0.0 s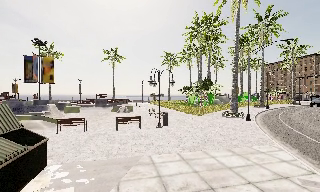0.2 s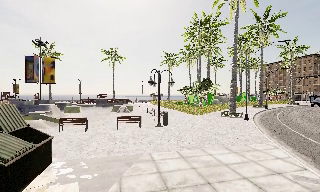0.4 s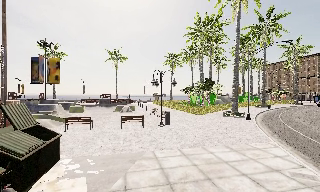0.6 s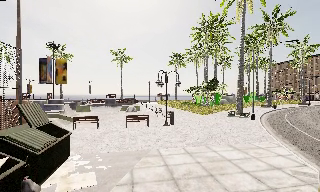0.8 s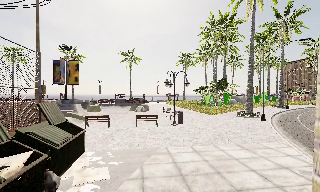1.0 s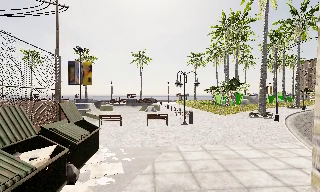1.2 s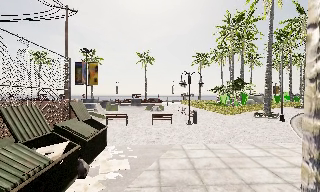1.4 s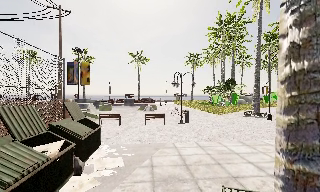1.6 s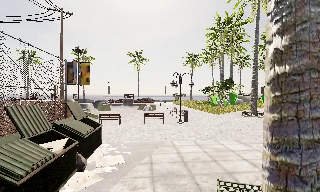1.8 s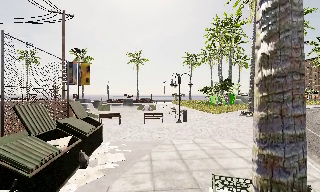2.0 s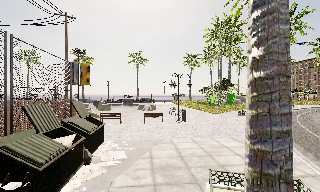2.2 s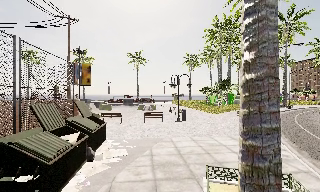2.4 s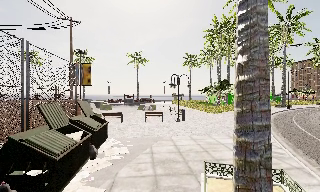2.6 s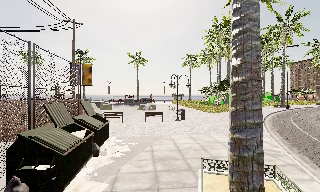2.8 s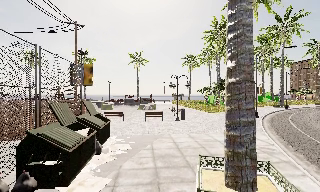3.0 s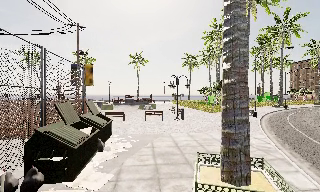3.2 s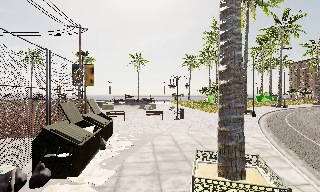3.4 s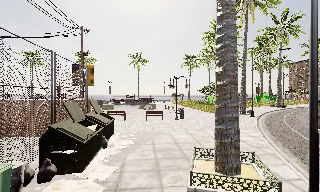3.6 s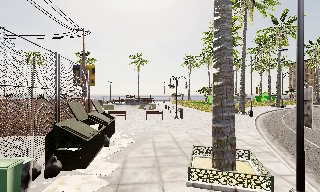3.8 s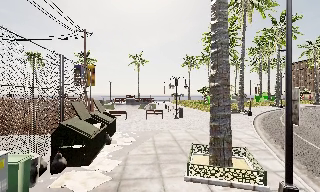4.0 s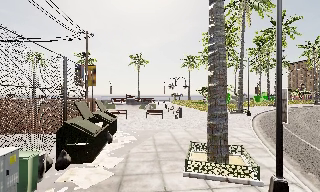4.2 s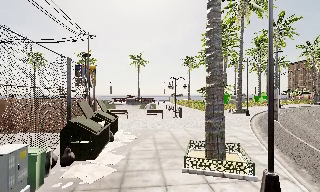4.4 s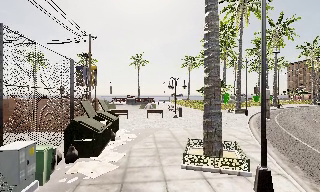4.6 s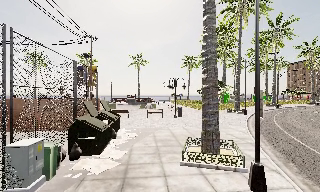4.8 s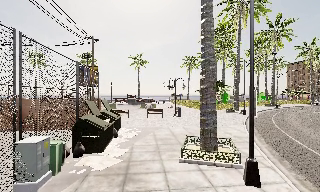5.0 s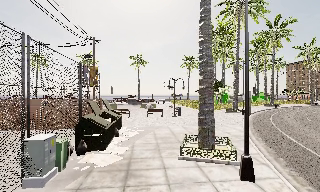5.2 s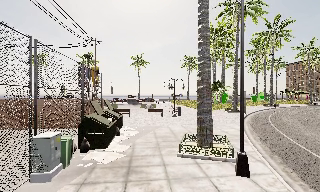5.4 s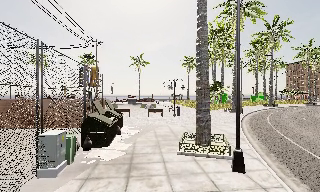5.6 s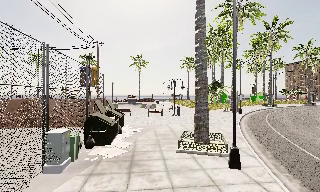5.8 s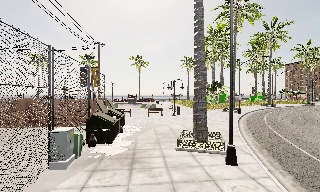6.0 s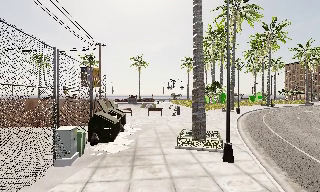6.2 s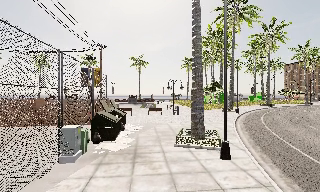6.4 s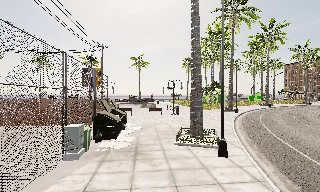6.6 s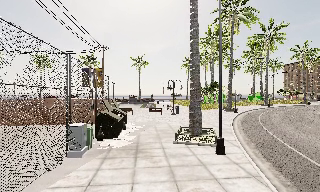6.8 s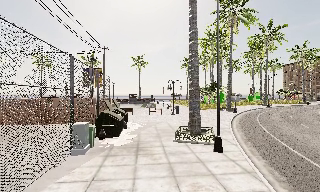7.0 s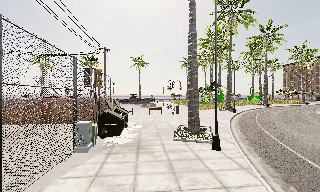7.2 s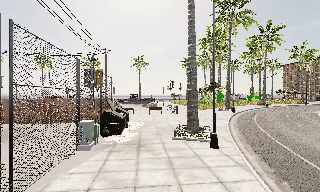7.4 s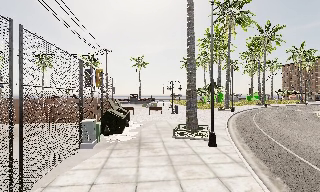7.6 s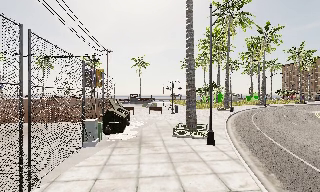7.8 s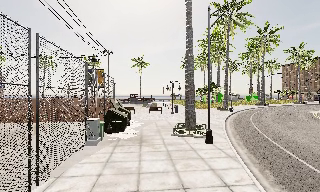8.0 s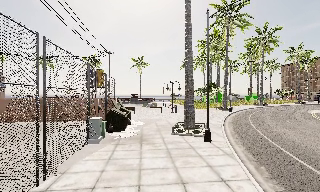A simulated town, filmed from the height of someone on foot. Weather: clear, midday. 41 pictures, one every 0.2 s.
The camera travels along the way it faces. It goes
backward.
0.0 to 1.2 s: The scene slides to the right, as the camera pans about 10 degrees to its left. It travels backward, about 1.5 m, so what stands in front gets smaller.
1.2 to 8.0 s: The camera travels backward, about 9 m, so what stands in front gets smaller.
The film runs backward here.
